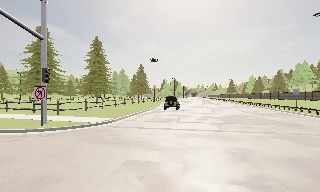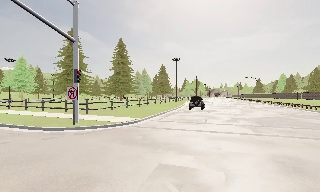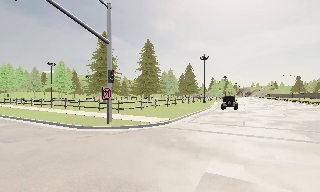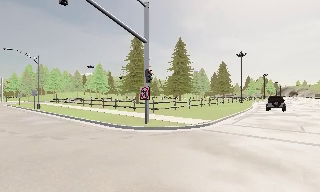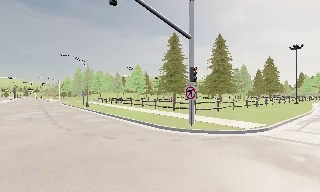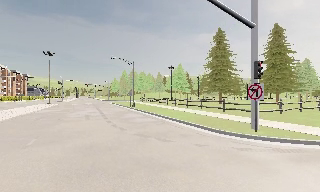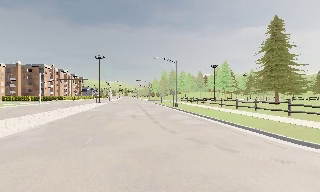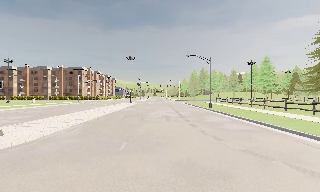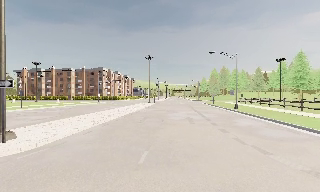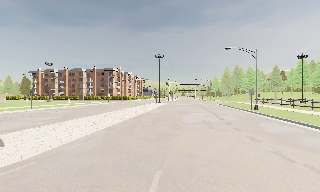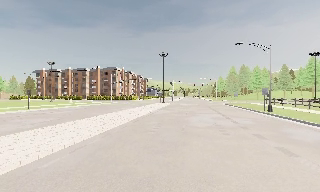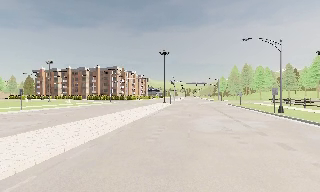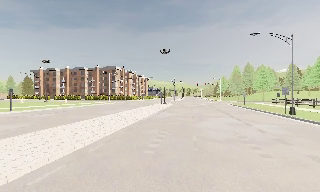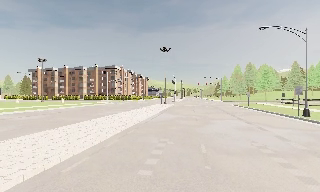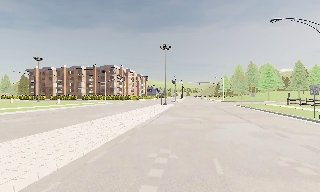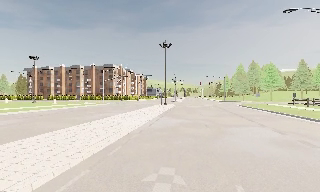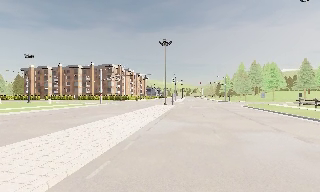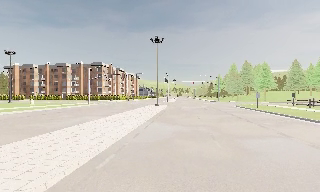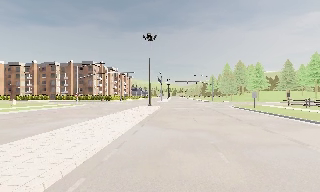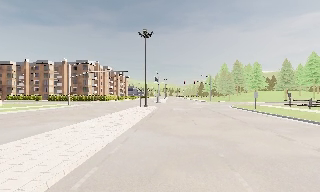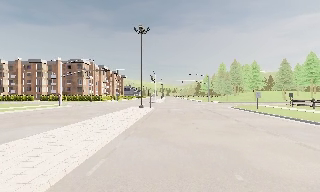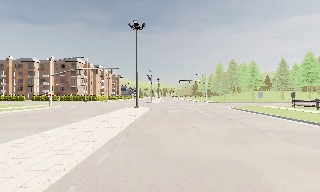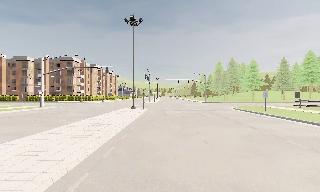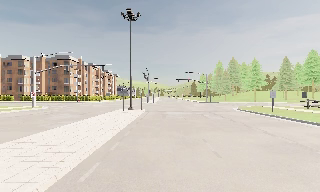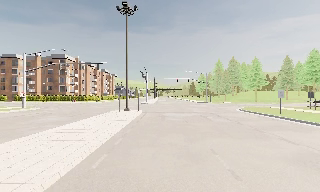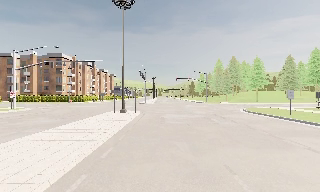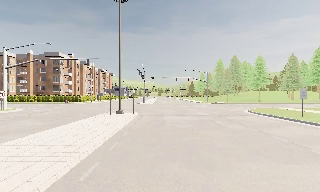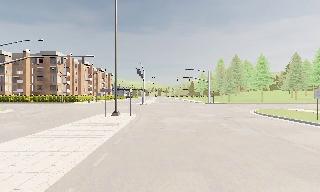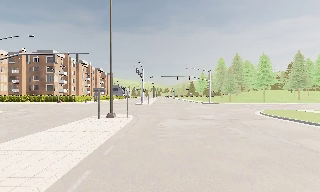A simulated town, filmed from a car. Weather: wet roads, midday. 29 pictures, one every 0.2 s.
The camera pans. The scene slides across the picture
to the right.
The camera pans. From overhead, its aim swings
counterclockwise.
0.0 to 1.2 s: The camera pans to its left, which is counterclockwise from overhead, by about 65 degrees. It travels forward and to its left, about 5 m. It gains speed.
1.2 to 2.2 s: The camera pans to its left, which is counterclockwise from overhead, by about 20 degrees. It travels forward, about 7 m, so what stands in front looms larger.
2.2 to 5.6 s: The camera swings to its right by about 10 degrees, and the scene slides to the left. It travels forward, about 25 m, so what stands in front looms larger.
The film runs forward here.
